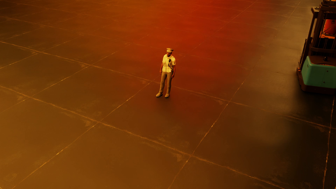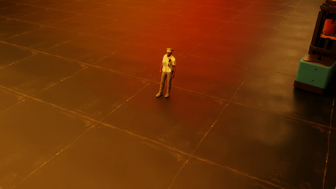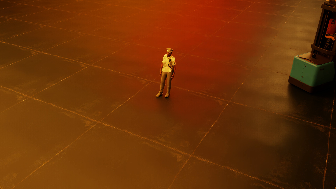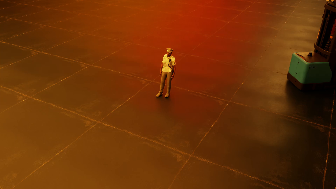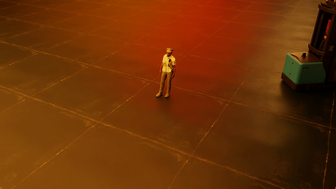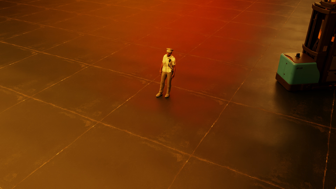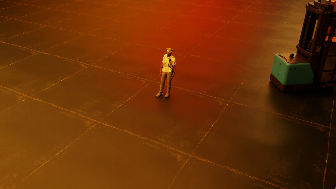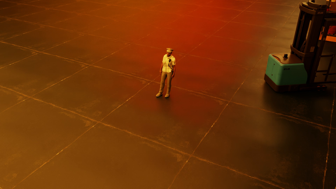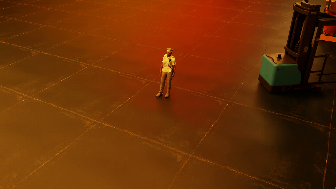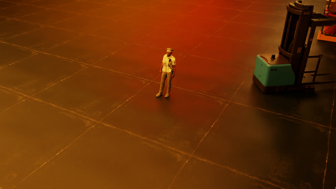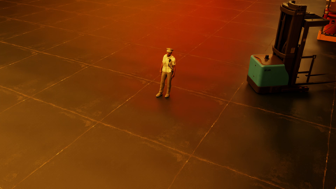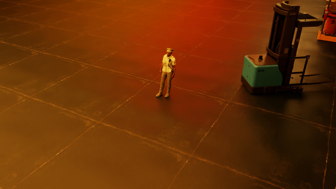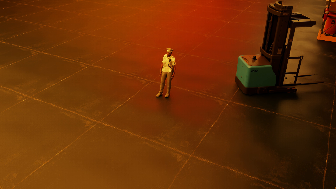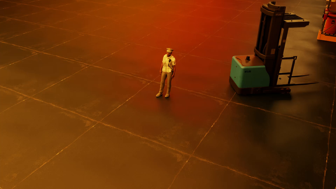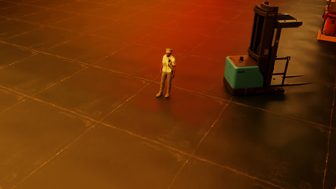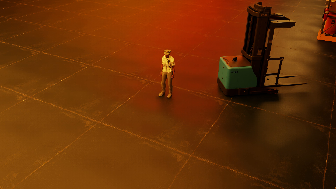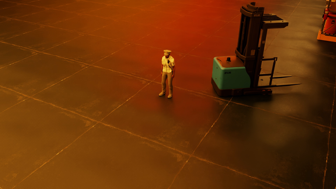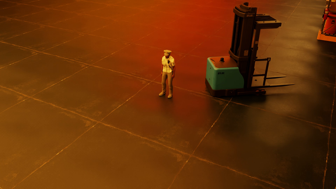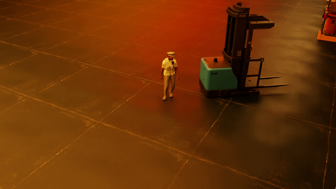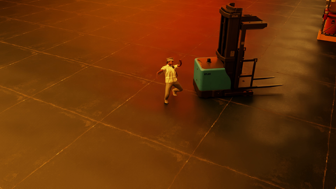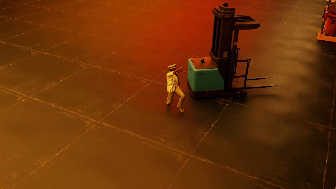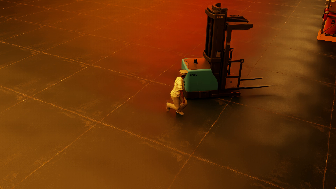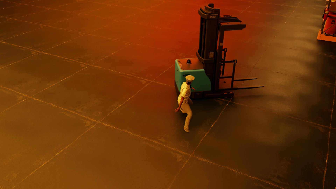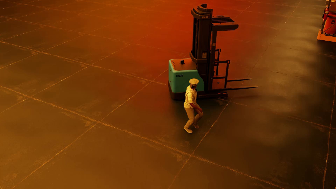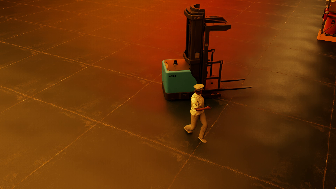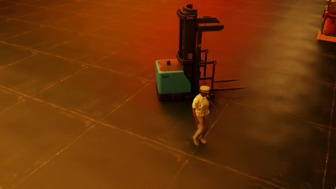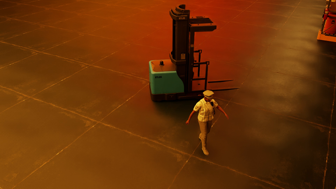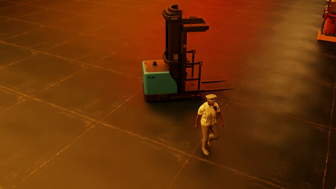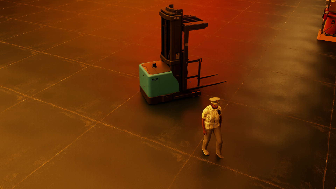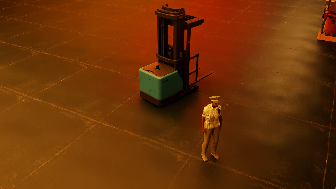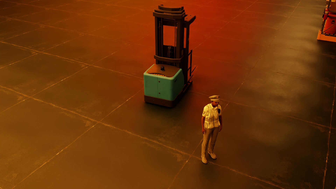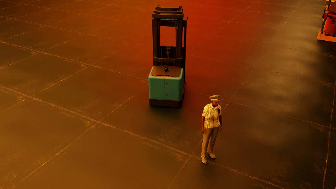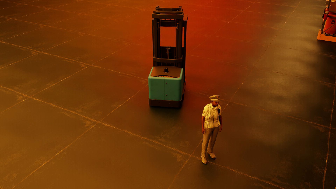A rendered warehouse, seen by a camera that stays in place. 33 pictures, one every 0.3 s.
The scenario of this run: Near miss between a forklift and a person.
